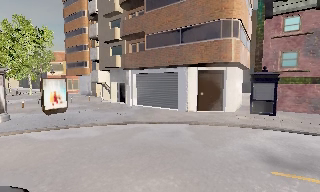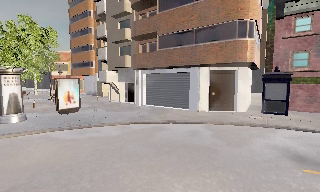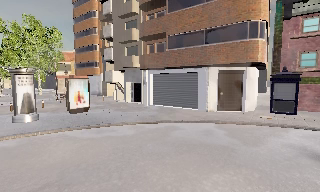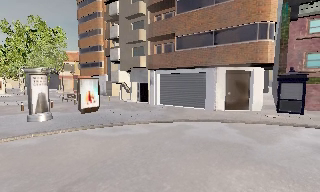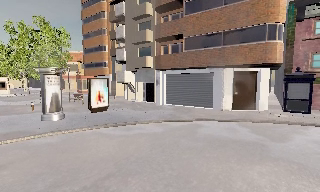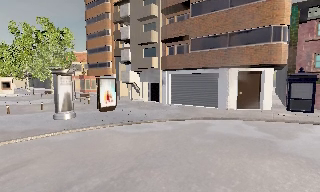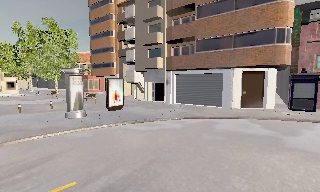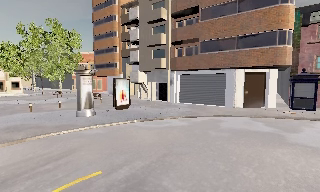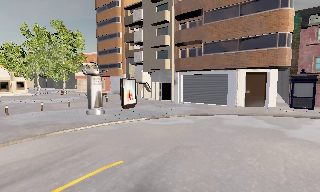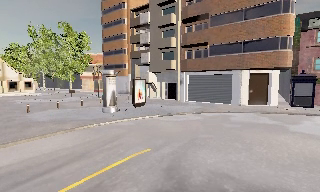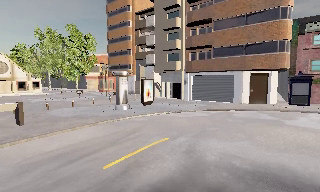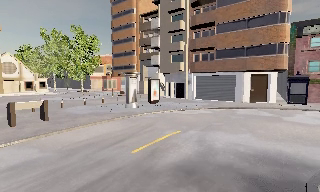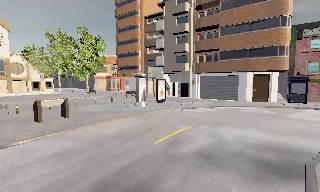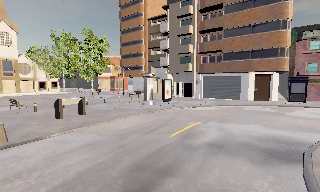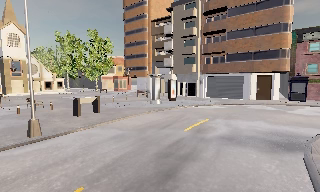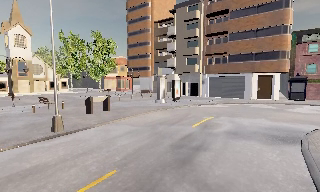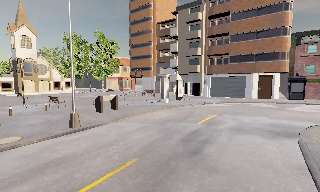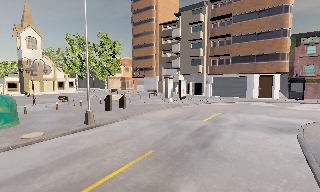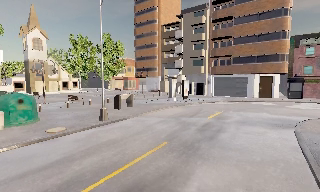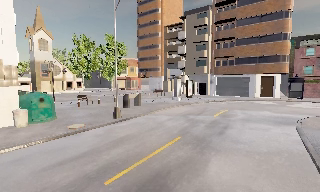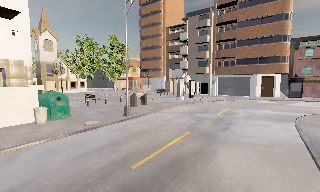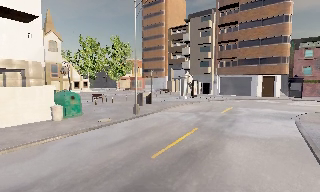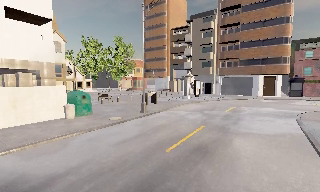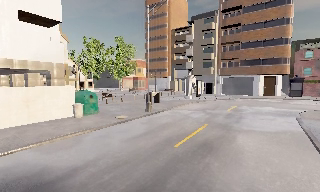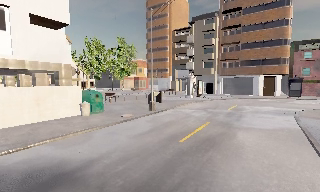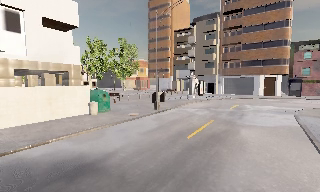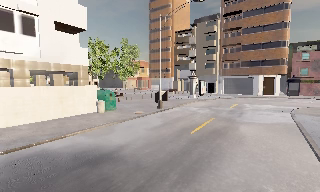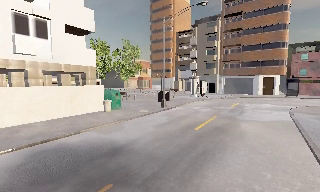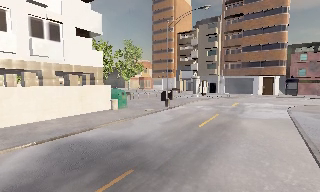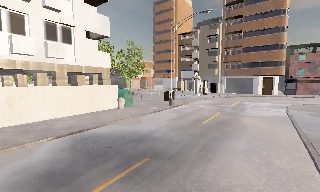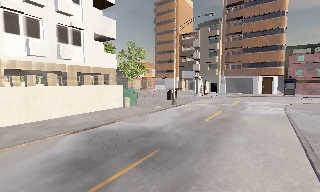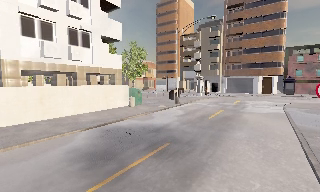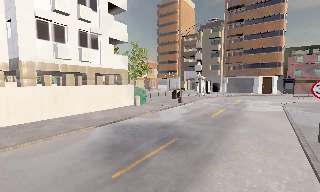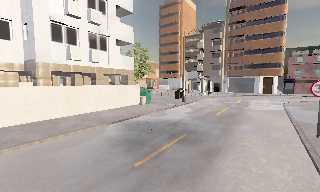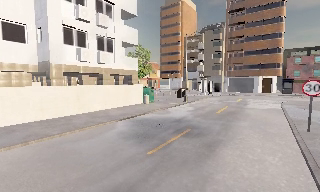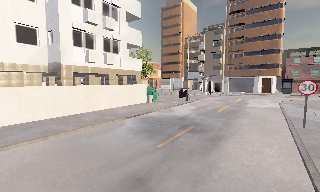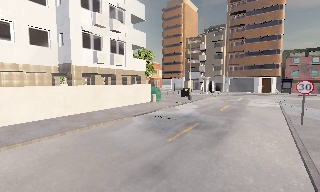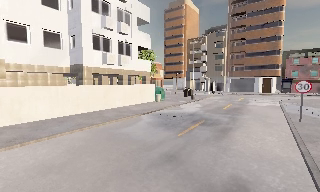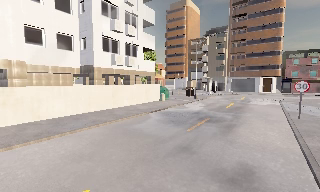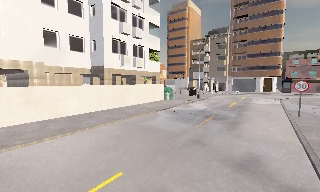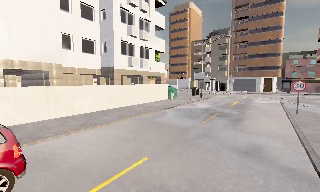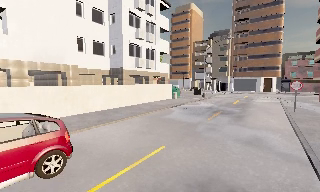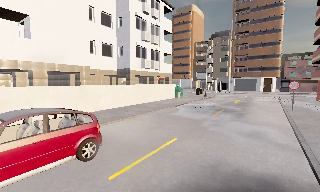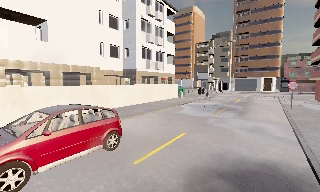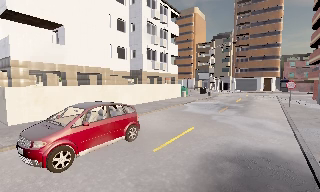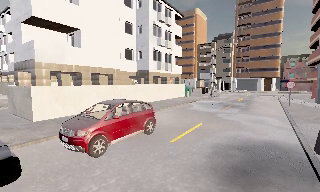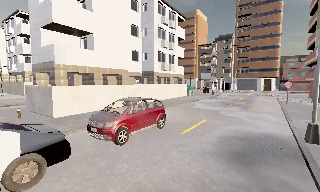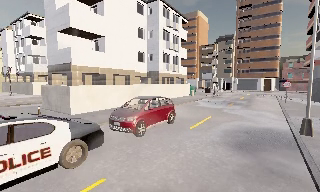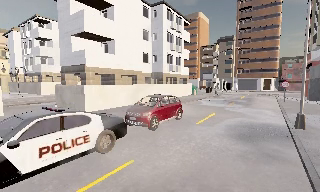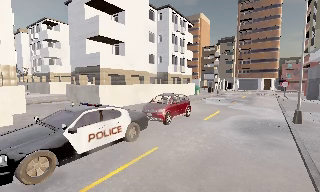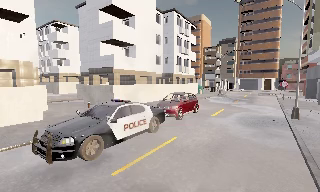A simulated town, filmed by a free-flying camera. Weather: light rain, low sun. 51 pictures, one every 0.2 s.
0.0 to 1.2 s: The camera travels to its left, about 4 m, so close, fixed things drift to the right.
1.2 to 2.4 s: The camera travels backward and to its left, about 6 m, so what stands in front gets smaller. It gains speed.
2.4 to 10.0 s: The camera travels backward and to its left, about 30 m, so what stands in front gets smaller.
The film runs backward here.
